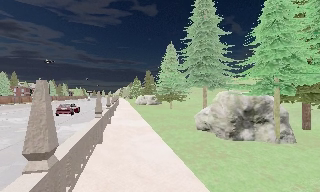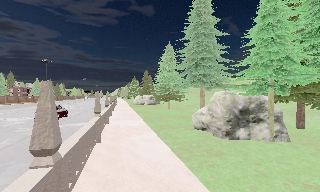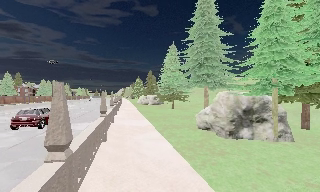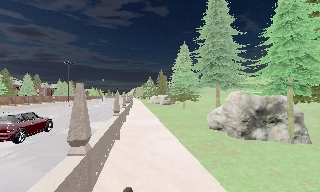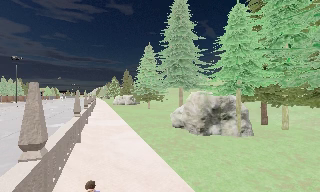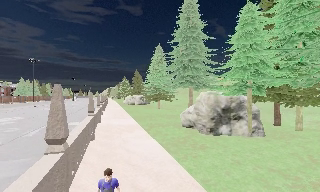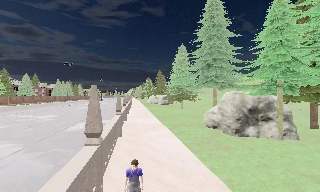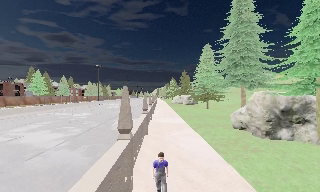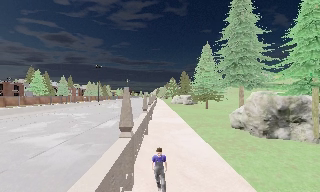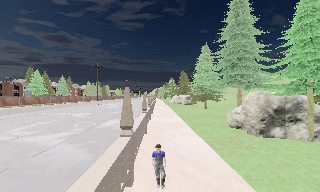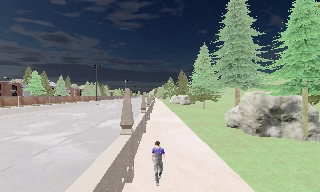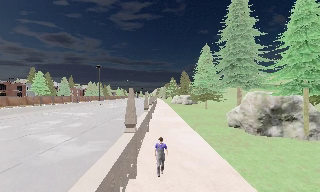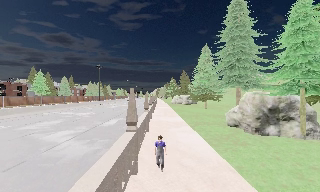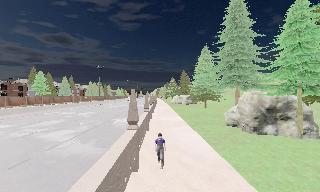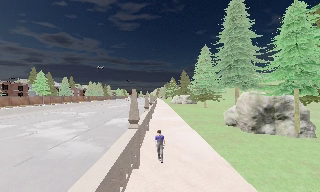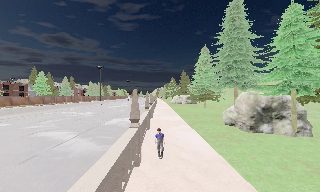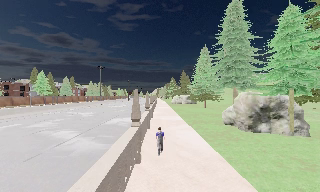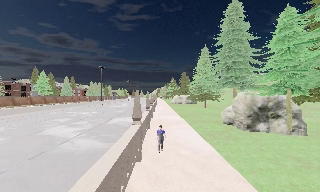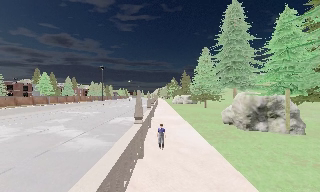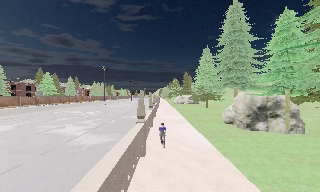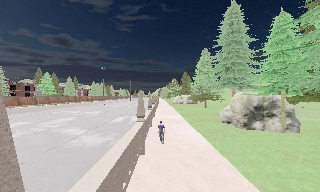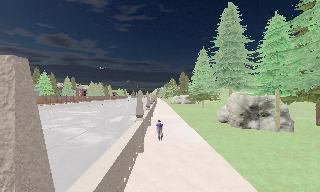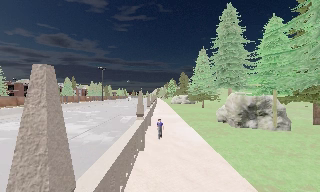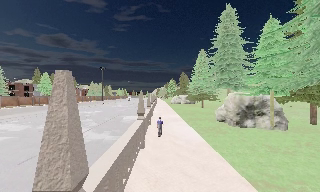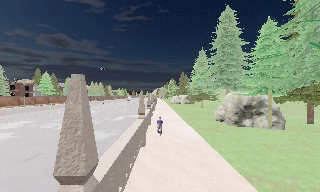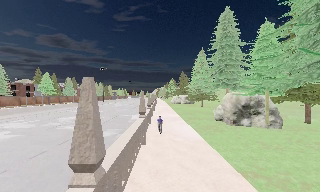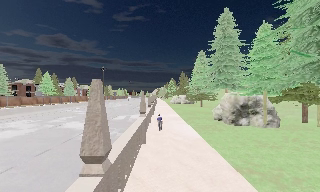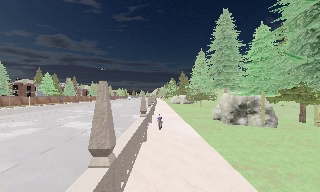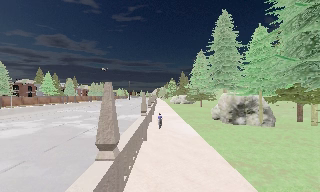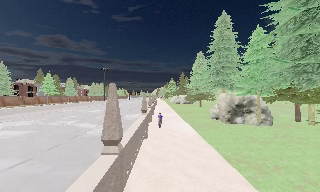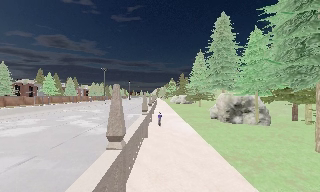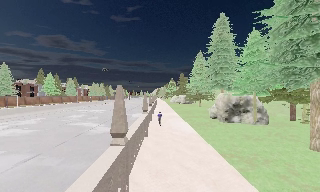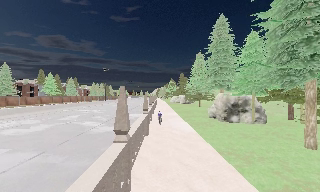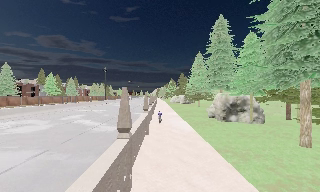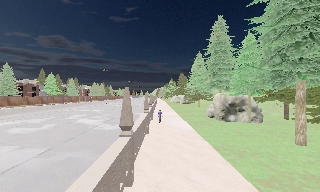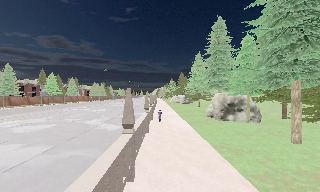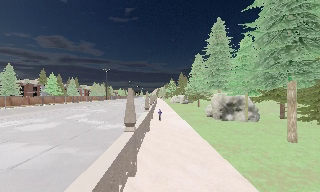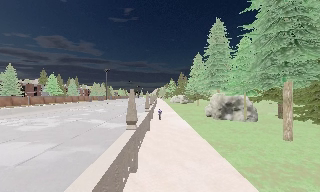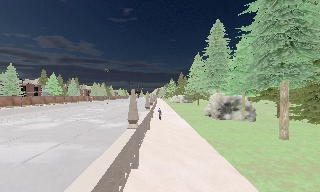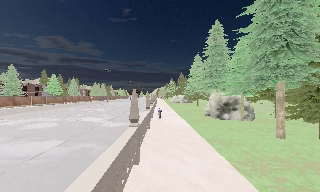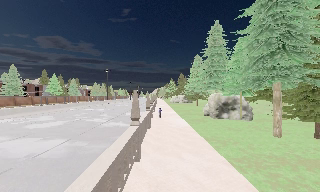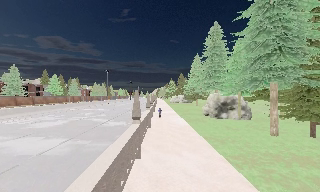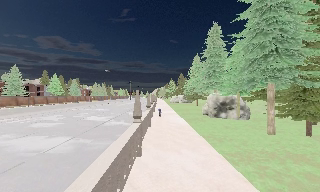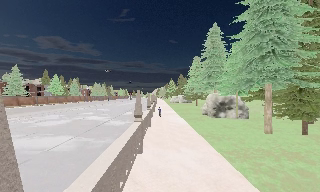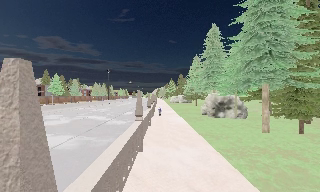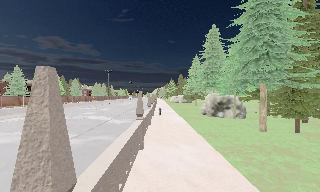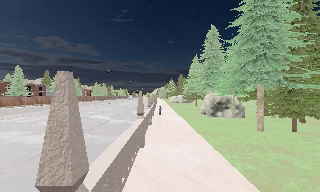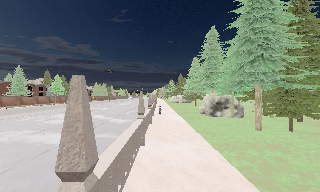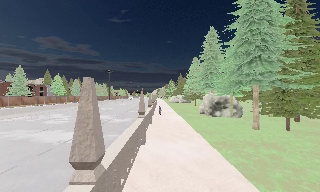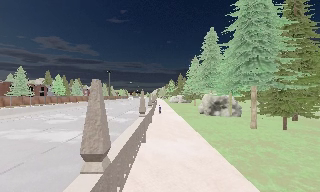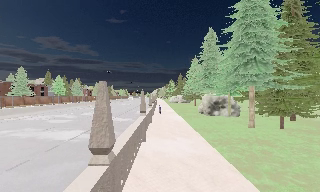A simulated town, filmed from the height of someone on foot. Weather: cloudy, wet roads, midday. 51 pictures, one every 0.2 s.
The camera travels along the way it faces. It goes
backward.
0.0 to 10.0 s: The scene slides to the right, as the camera pans about 15 degrees to its left. It travels backward, about 12 m, so what stands in front gets smaller.
The film runs backward here.
